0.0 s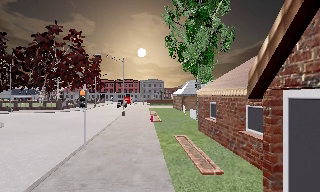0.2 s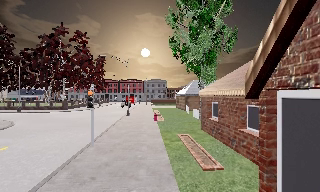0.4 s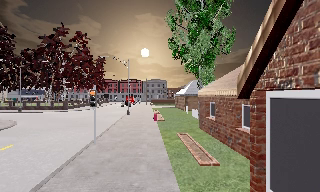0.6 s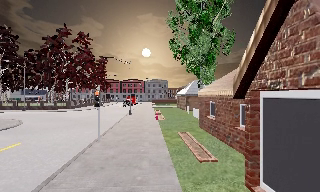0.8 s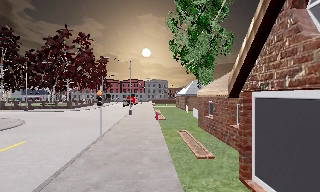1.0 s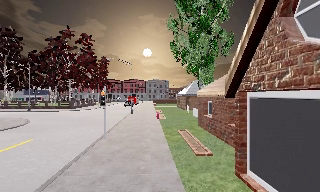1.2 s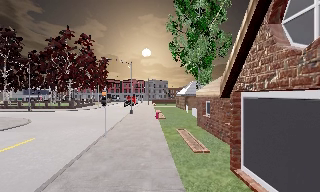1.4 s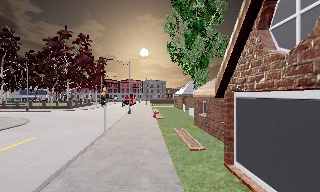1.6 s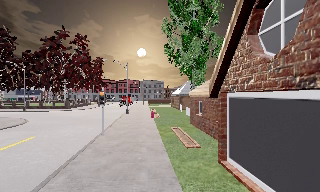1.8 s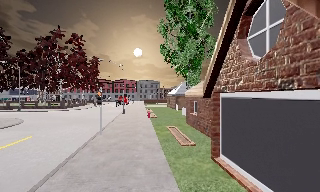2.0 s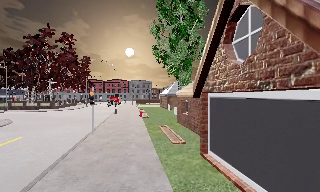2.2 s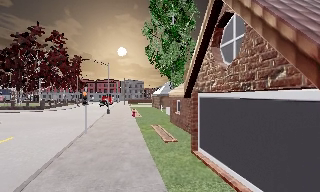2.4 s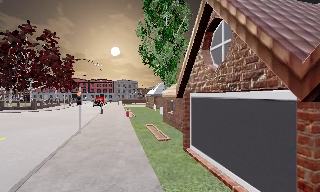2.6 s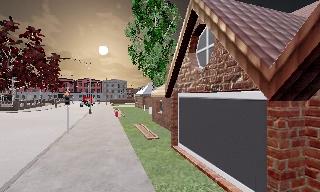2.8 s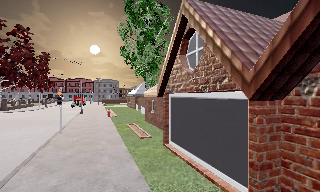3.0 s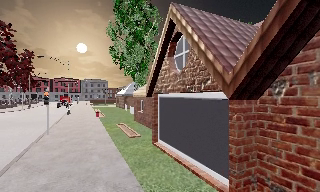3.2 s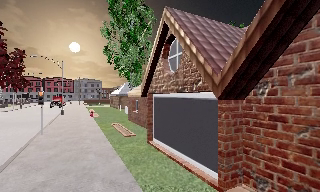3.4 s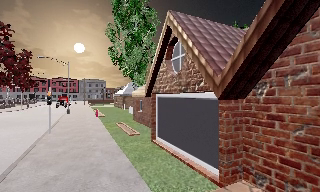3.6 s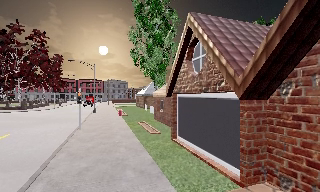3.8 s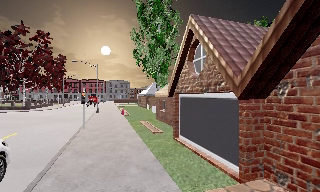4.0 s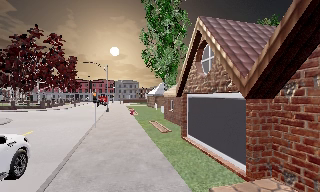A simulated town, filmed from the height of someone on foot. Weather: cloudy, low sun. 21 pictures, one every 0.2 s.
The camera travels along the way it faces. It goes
backward.
0.0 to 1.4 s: The camera travels backward, about 2.5 m, so what stands in front gets smaller.
1.4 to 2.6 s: The camera pans to its right, which is clockwise from overhead, by about 15 degrees. It travels backward, about 2 m, so what stands in front gets smaller.
2.6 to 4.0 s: The camera travels backward, about 2 m, so what stands in front gets smaller.
The film runs backward here.
